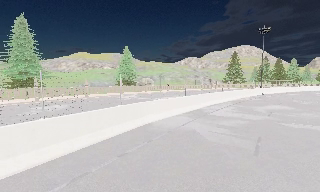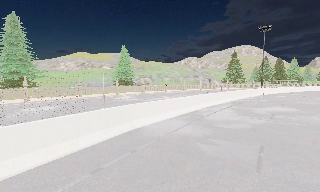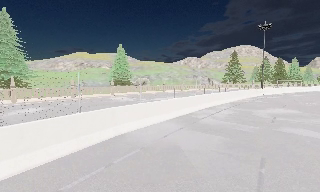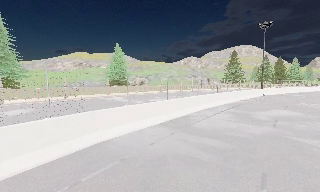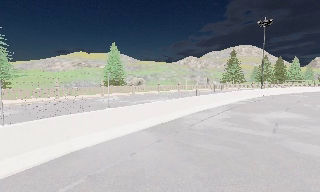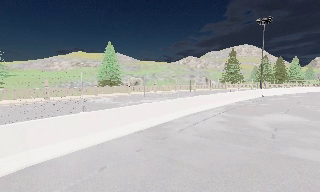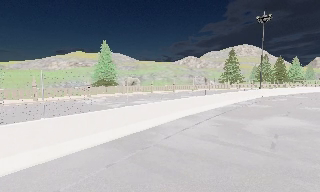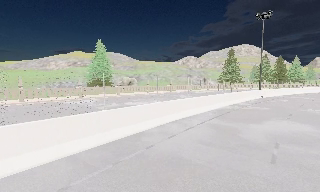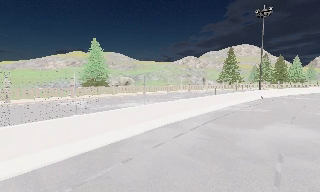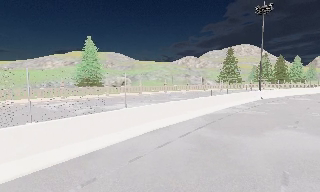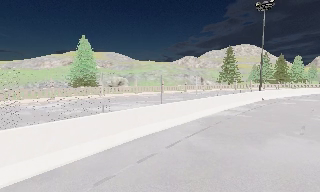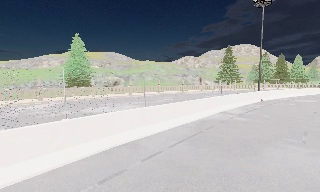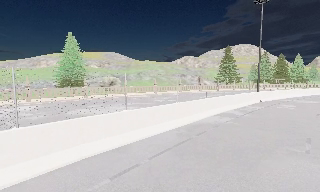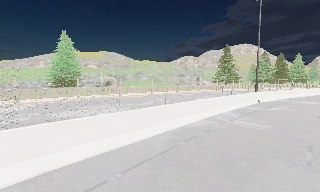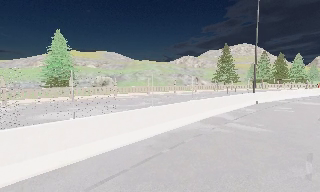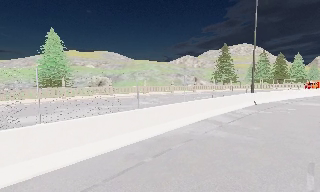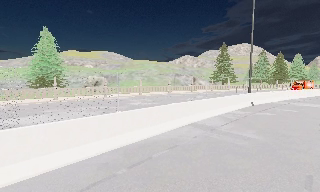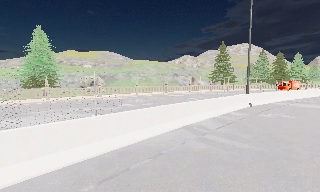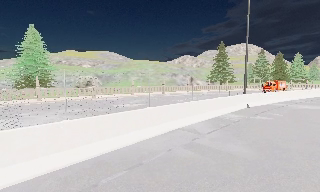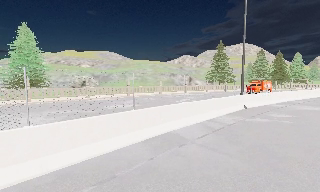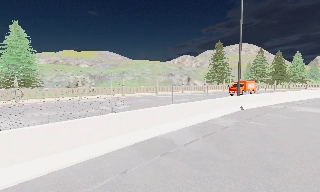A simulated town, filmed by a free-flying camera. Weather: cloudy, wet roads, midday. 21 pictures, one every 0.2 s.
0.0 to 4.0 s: The camera travels forward and to its right, about 20 m, so what stands in front looms larger.
The film runs forward here.
